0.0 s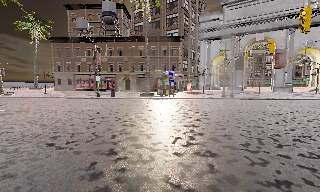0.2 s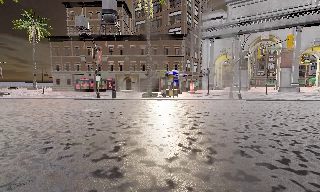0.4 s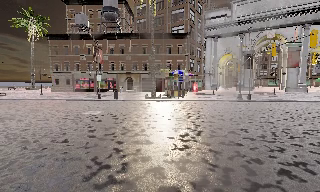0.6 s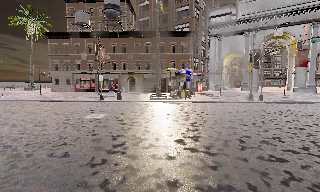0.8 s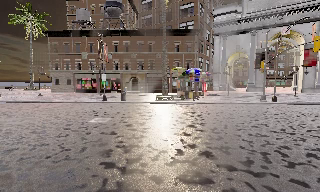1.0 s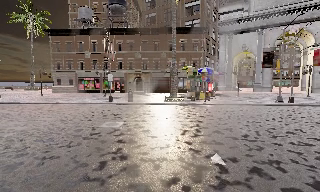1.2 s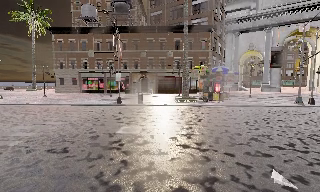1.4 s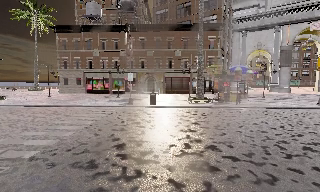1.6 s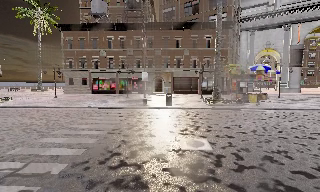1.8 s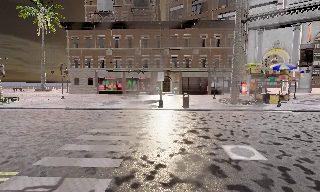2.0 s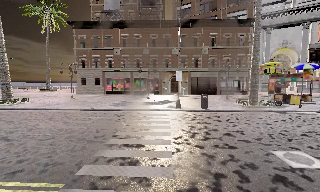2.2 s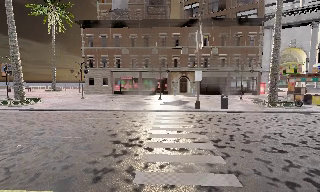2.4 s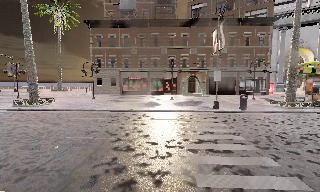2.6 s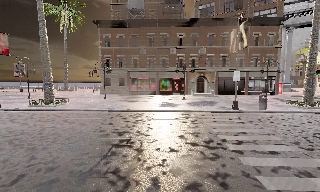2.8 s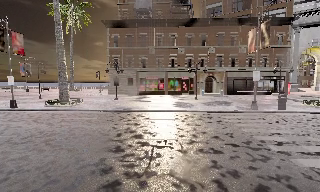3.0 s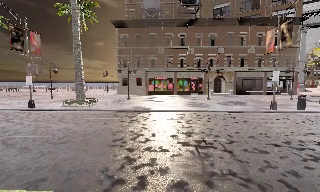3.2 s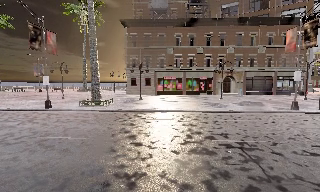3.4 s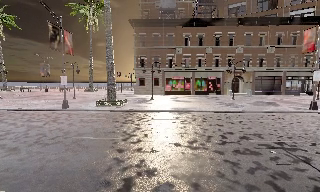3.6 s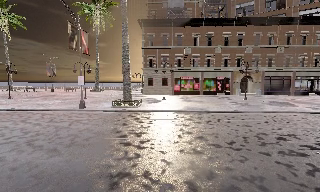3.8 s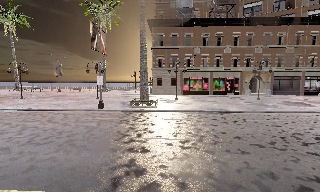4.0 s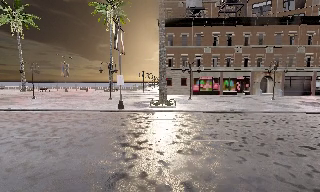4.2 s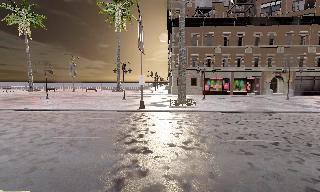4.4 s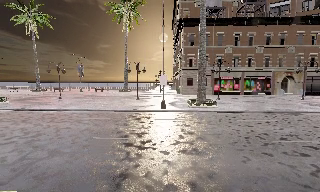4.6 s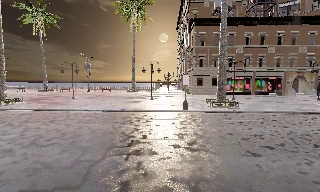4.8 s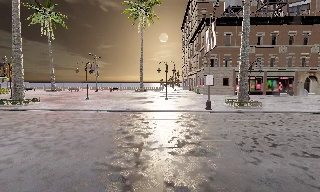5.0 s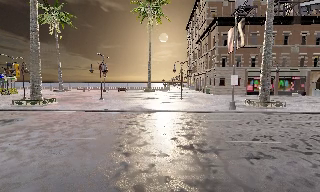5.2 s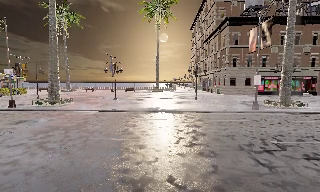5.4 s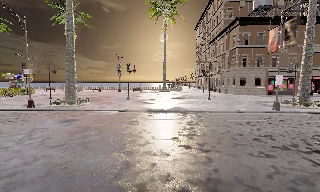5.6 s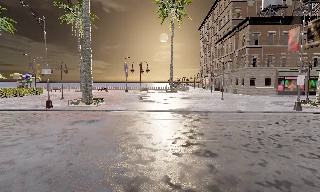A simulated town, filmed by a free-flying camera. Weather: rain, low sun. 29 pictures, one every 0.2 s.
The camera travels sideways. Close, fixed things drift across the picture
to the right.
0.0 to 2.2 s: The camera travels to its left and forward, about 16 m, so close, fixed things drift to the right.
2.2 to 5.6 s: The camera travels to its left, about 30 m, so close, fixed things drift to the right.
The film runs backward here.
